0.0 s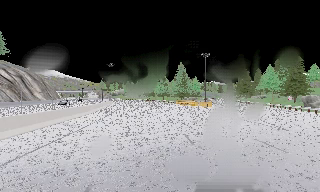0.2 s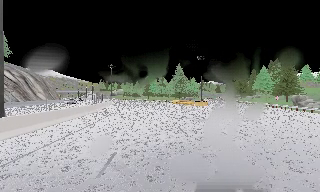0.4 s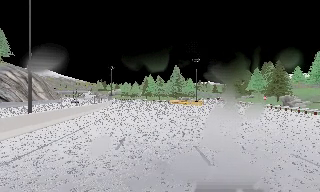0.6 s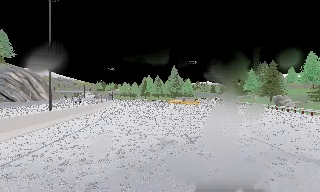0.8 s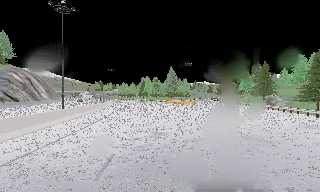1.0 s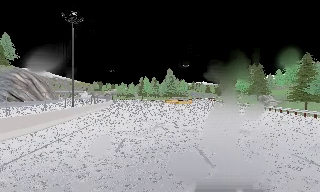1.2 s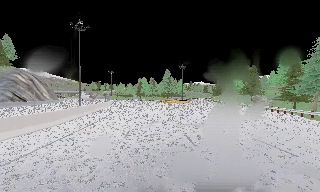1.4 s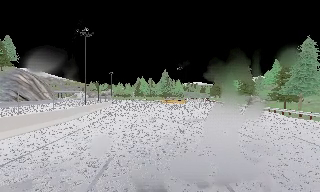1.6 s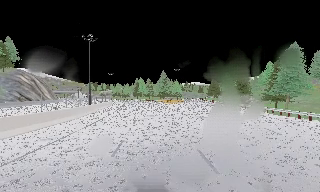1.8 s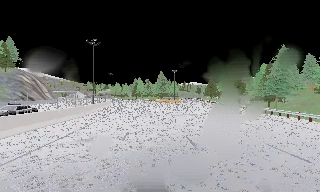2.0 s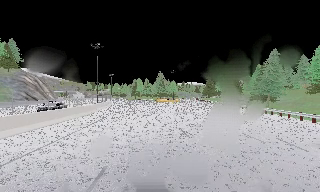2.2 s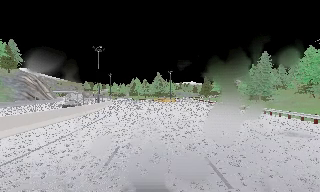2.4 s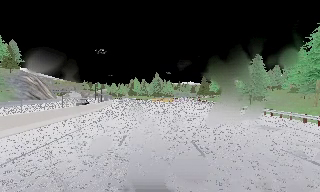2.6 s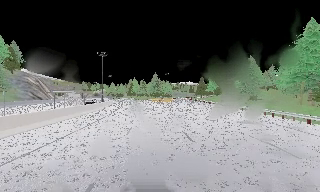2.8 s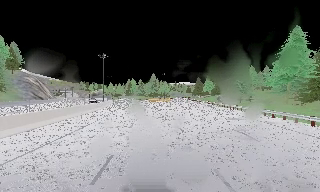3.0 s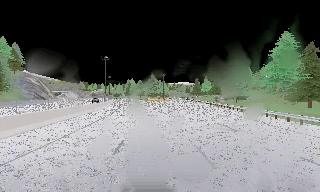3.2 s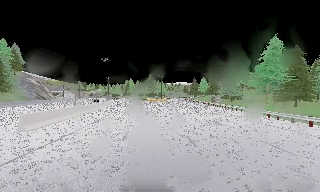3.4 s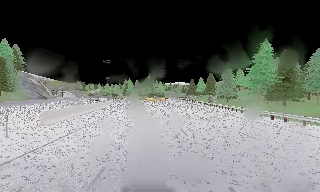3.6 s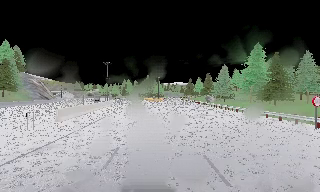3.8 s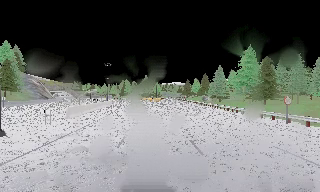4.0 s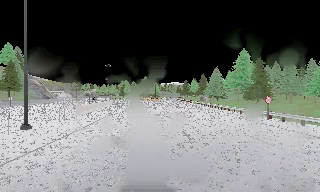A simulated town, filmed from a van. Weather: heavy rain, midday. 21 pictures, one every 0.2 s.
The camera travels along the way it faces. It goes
backward.
0.0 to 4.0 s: The scene slides to the left, as the camera pans about 10 degrees to its right. It travels backward, about 45 m, so what stands in front gets smaller.
The film runs backward here.
